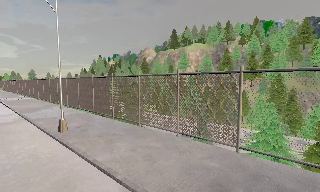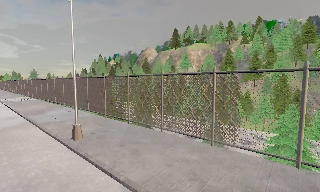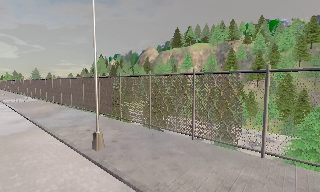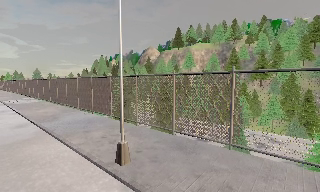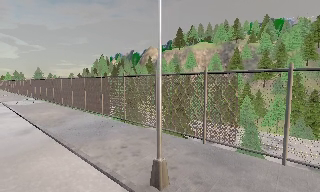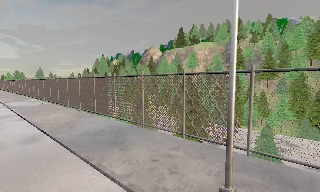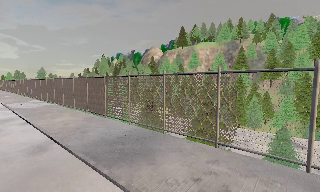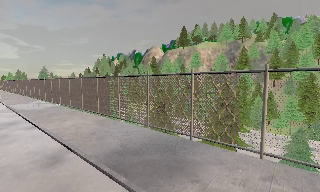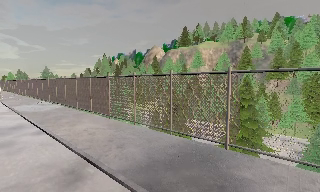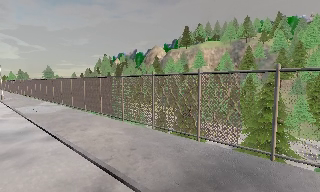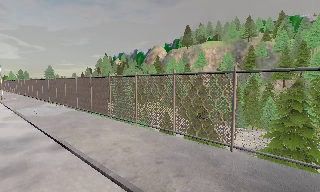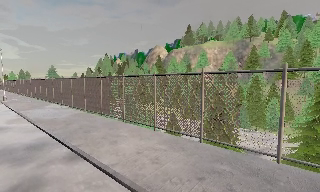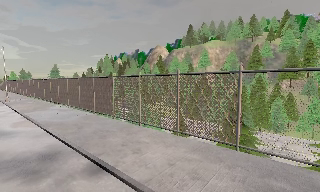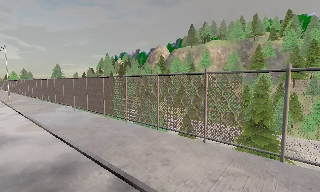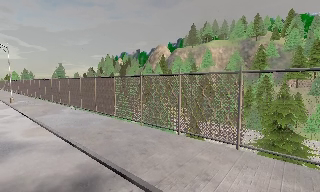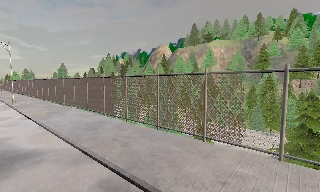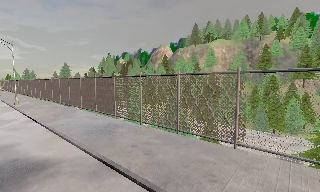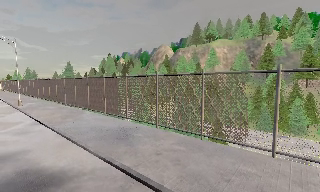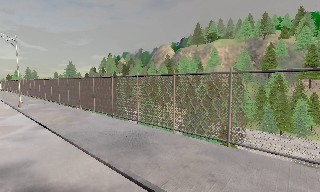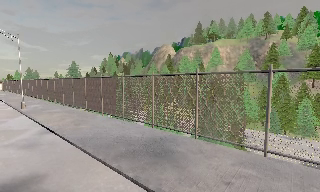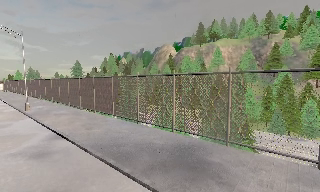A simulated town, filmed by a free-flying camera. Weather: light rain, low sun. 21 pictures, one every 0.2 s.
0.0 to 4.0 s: The camera travels to its left and forward, about 30 m, so close, fixed things drift to the right.
The film runs forward here.
